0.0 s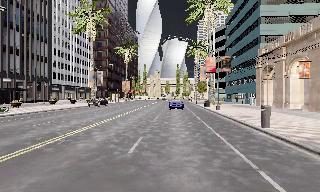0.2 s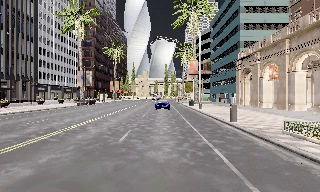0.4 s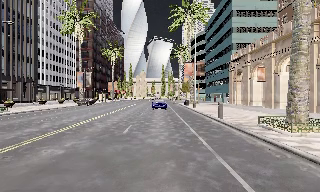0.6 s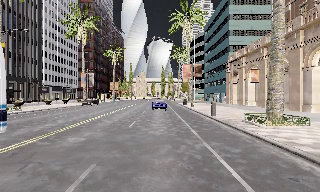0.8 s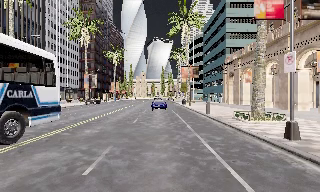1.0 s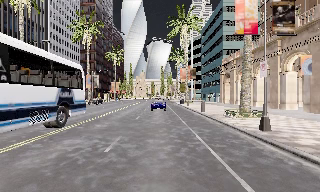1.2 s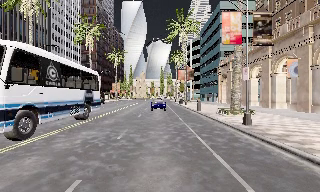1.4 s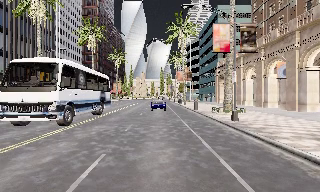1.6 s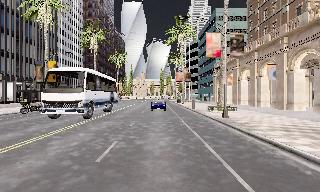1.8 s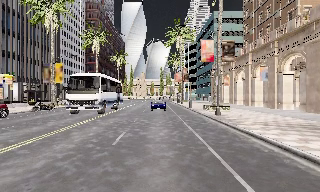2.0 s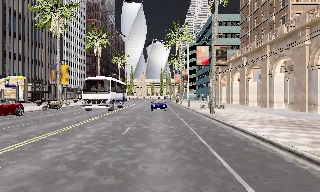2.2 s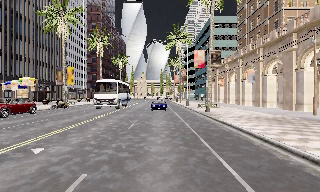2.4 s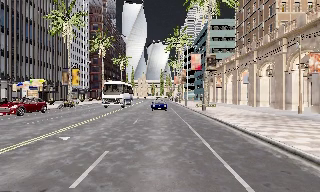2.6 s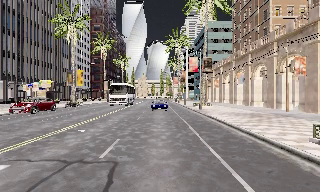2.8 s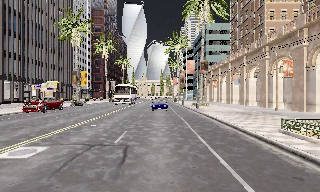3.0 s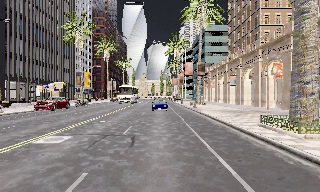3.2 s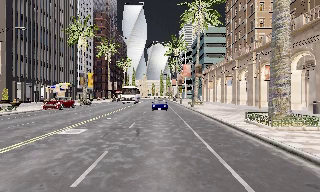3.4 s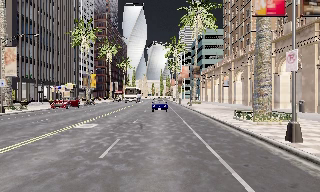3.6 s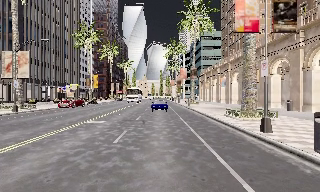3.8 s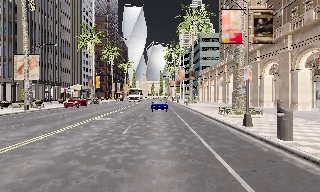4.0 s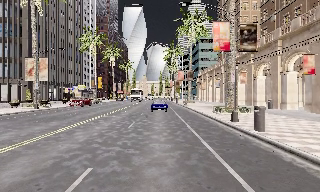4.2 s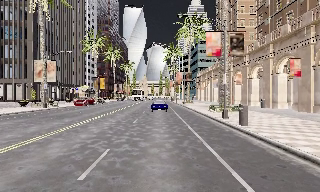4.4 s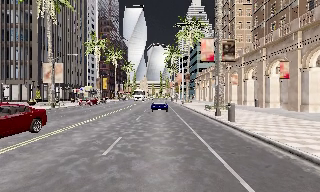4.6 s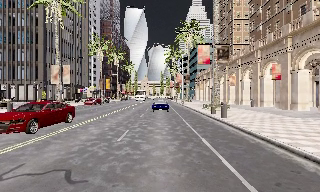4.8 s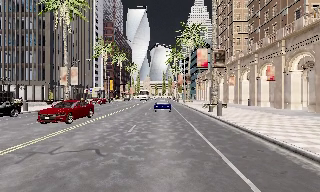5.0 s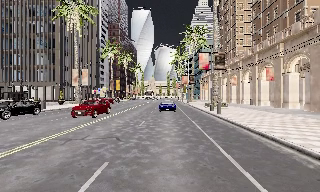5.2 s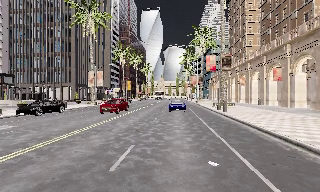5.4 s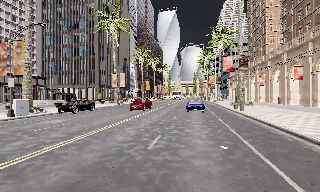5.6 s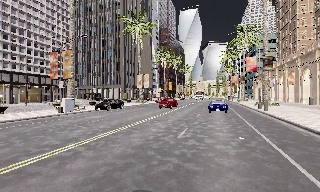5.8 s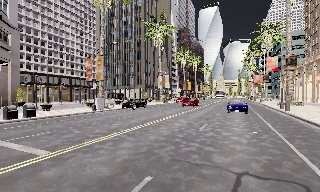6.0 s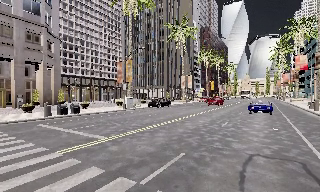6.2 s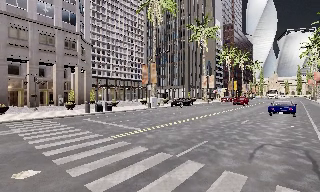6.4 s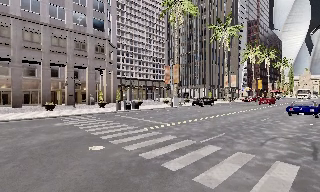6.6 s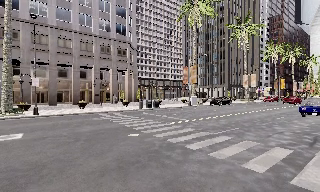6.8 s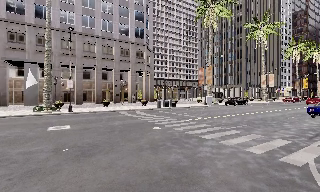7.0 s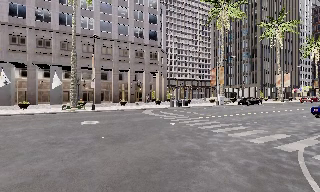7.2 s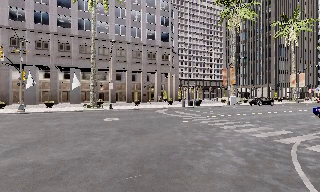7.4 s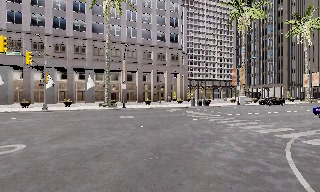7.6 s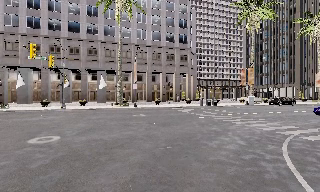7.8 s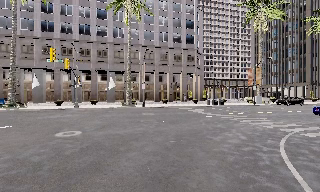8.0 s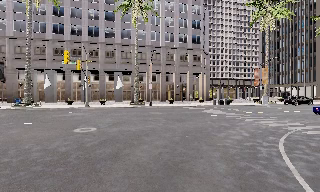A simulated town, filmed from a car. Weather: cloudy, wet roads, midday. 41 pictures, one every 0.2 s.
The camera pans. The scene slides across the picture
to the right.
The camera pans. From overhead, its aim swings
counterclockwise.
0.0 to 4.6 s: The camera travels backward, about 35 m, so what stands in front gets smaller.
4.6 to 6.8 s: The camera swings to its left by about 60 degrees, and the scene slides to the right. It travels backward, about 17 m.
6.8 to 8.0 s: The camera pans to its left, which is counterclockwise from overhead, by about 20 degrees. It travels backward, about 6 m, so what stands in front gets smaller. It loses speed.
The film runs backward here.
